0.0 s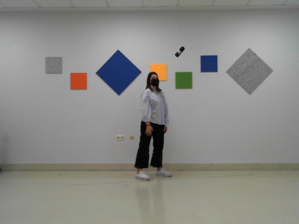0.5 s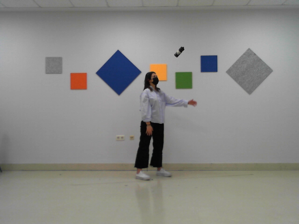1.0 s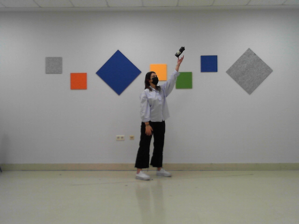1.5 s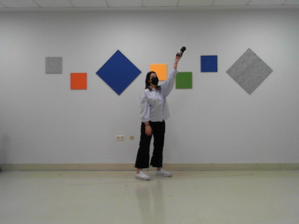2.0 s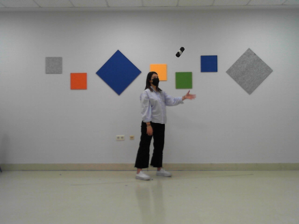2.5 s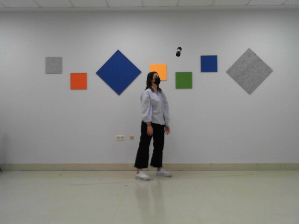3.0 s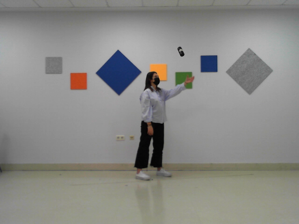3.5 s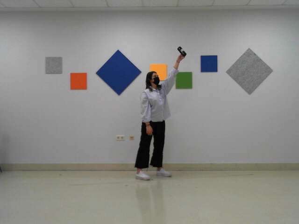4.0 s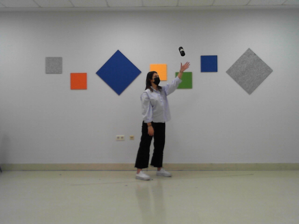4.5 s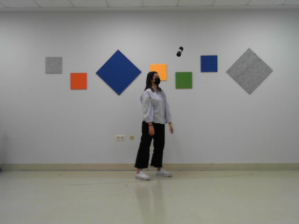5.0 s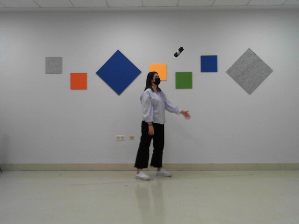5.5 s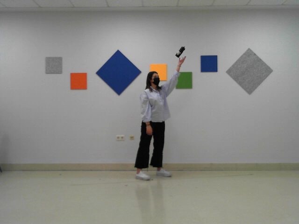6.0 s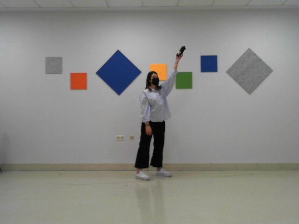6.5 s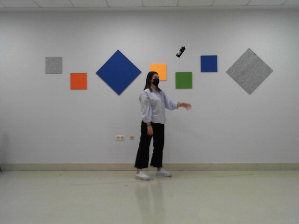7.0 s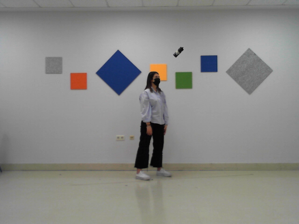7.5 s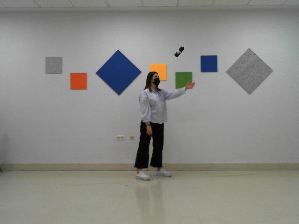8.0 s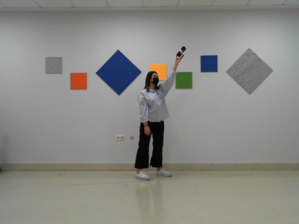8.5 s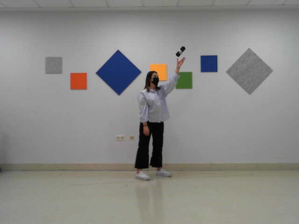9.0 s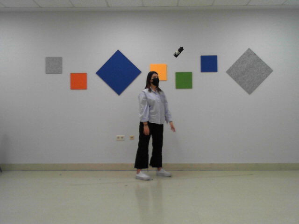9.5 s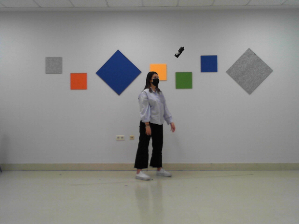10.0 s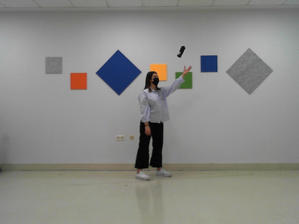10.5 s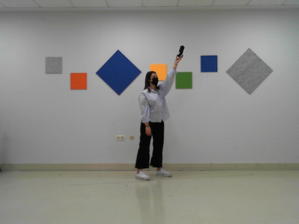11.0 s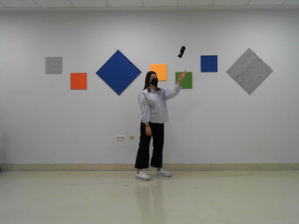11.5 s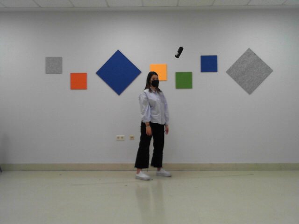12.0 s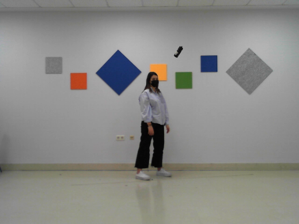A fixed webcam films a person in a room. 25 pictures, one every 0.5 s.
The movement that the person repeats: Reach up for a bottle in a high position, left hand.
